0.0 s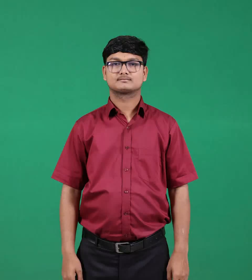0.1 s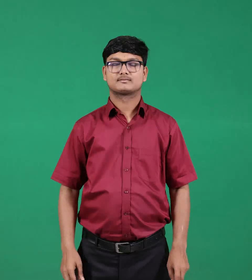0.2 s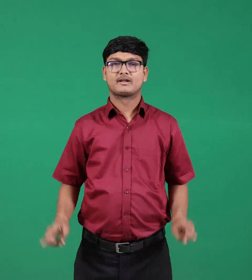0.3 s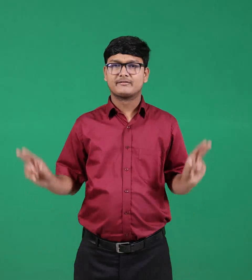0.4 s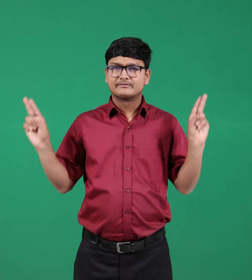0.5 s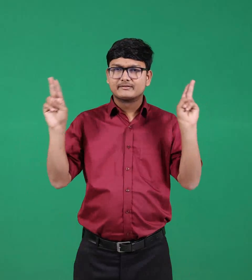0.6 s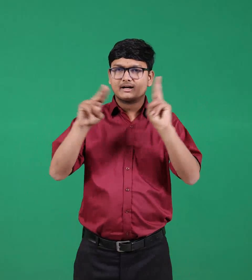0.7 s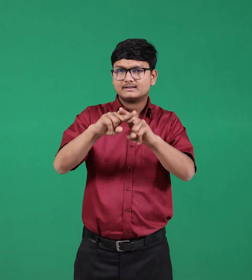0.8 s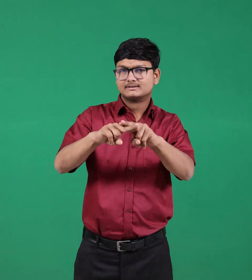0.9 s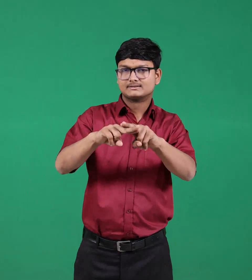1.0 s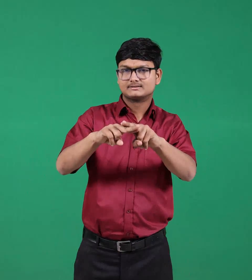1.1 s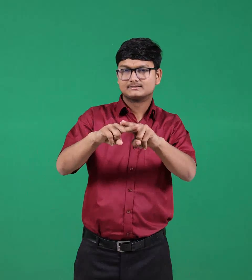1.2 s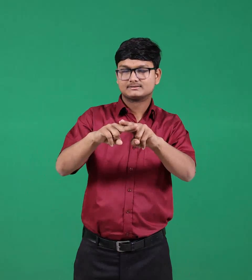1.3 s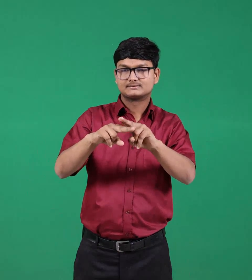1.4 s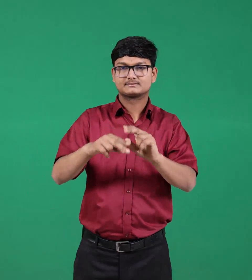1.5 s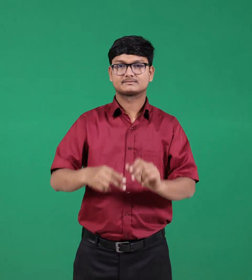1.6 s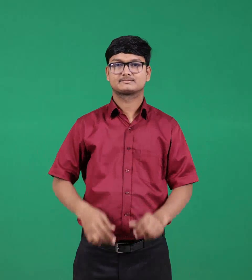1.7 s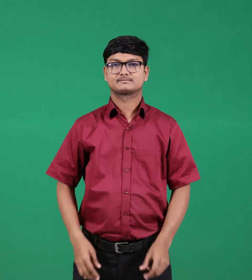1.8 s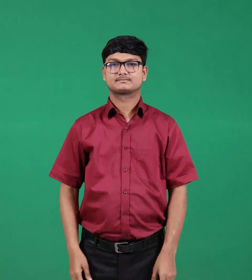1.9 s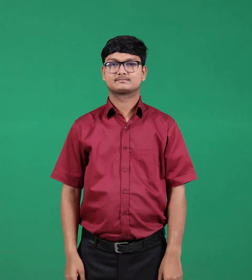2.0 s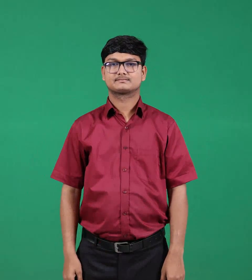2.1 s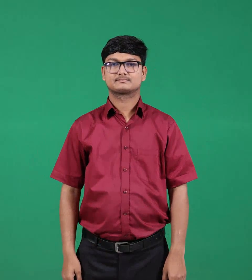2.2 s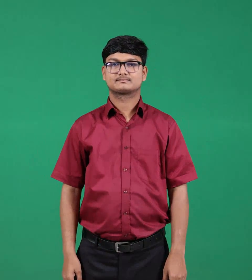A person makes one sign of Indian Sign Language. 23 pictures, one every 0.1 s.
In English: final
